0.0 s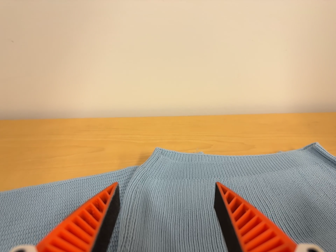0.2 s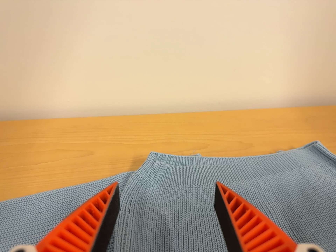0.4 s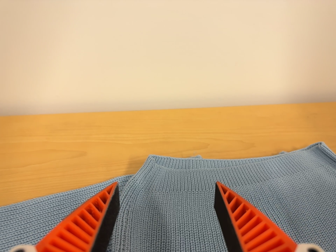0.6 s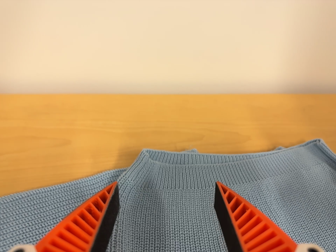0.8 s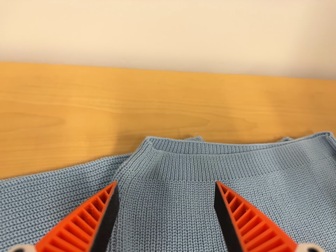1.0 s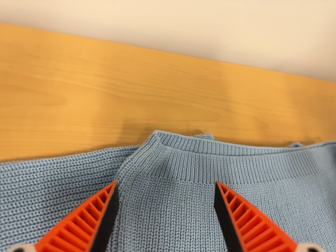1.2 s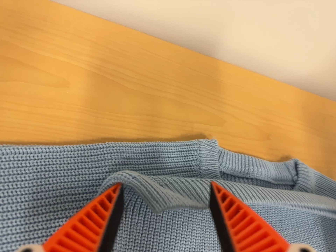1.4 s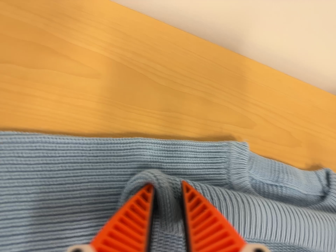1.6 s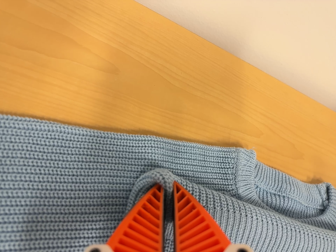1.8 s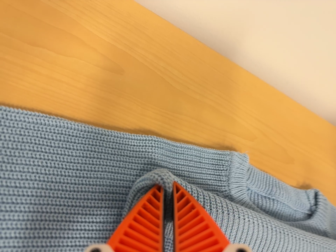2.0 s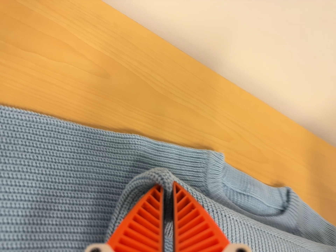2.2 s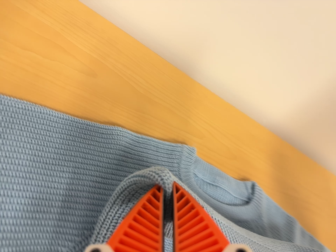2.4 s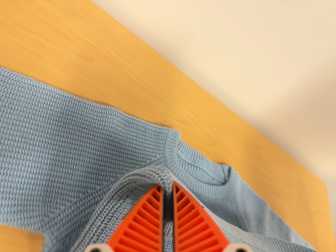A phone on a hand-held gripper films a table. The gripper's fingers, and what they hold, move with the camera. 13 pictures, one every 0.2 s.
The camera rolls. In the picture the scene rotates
clockwise.
0.0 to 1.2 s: The camera pans to its right by about 15 degrees. It travels forward, toward the top of its view and to its left, about 24 cm, so what stands in front looms larger. Its aim tips toward the bottom of its view by about 25 degrees. It rolls about its line of sight by about 20 degrees, and the scene rotates clockwise.
1.2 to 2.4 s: The camera travels backward and toward the bottom of its view, about 12 cm, so what stands in front gets smaller. It rolls about its line of sight by about 15 degrees, and the scene rotates clockwise.
The film runs backward here.
